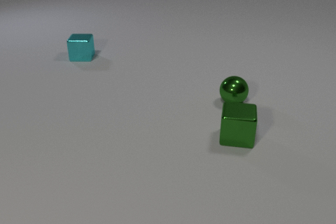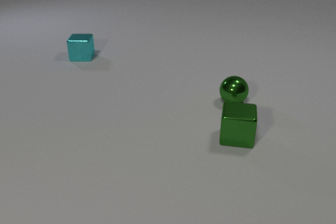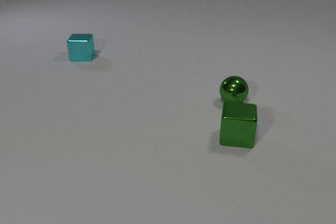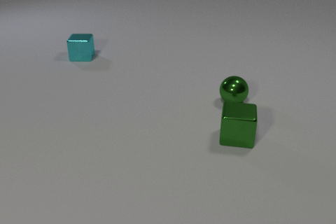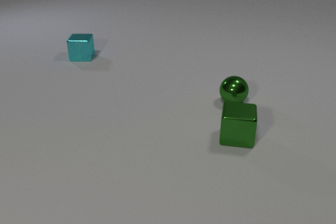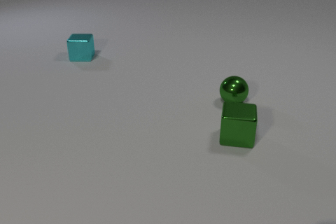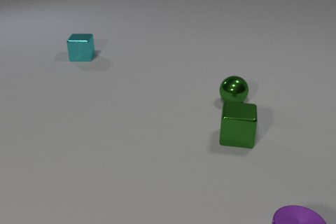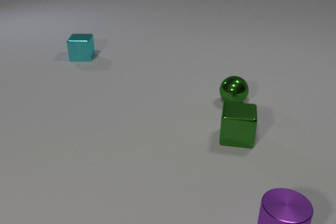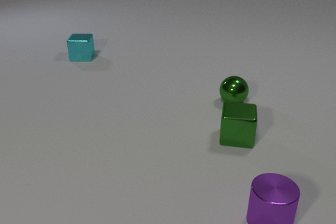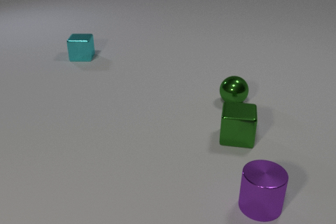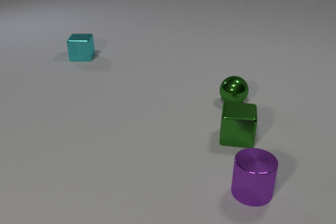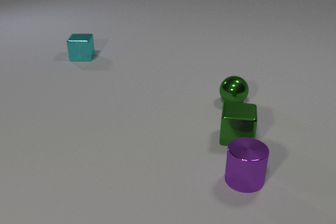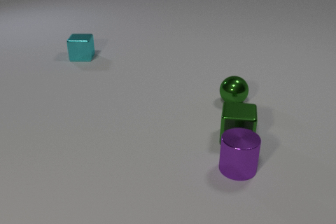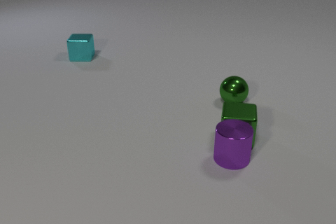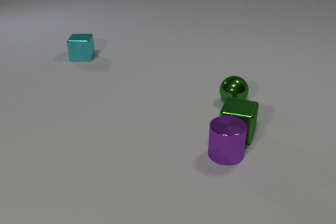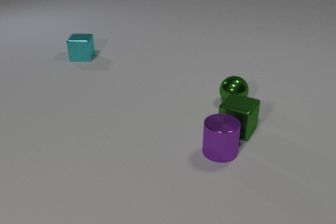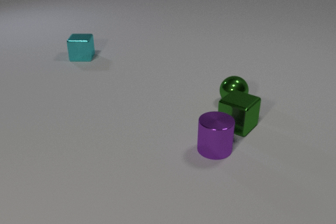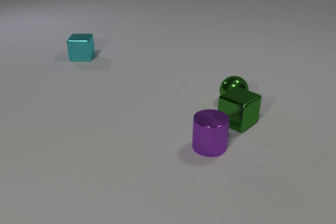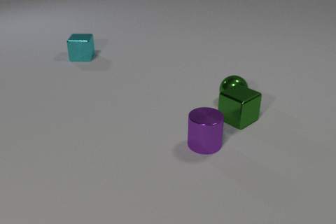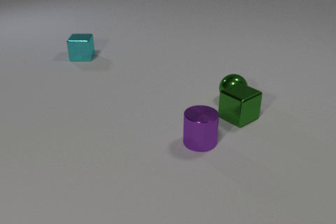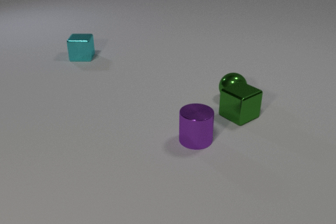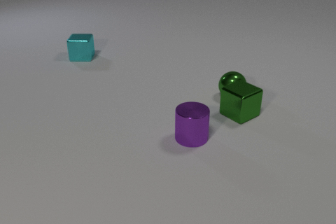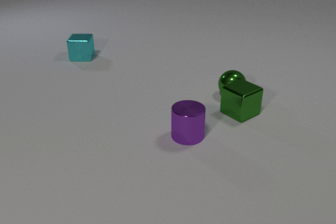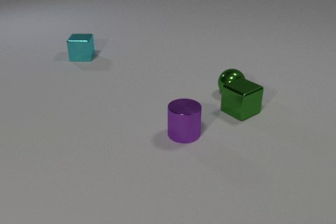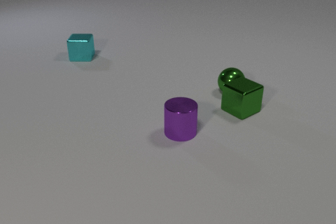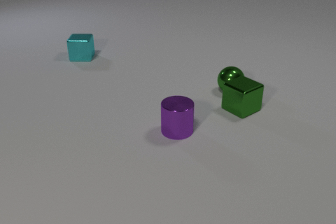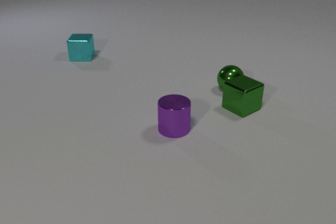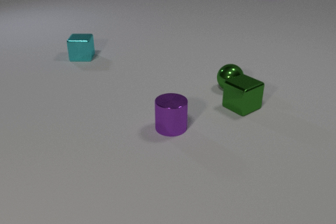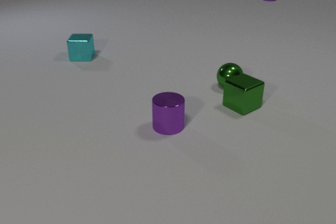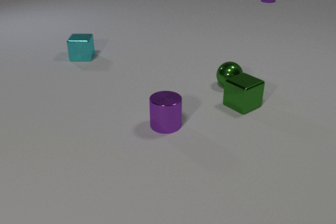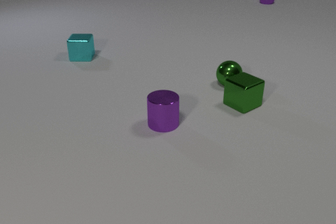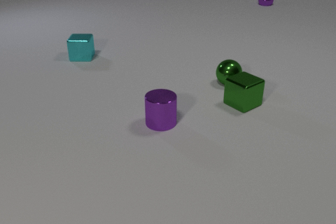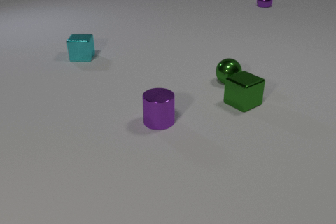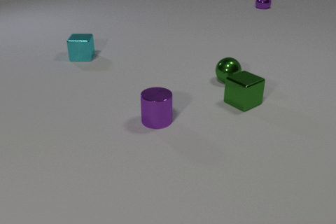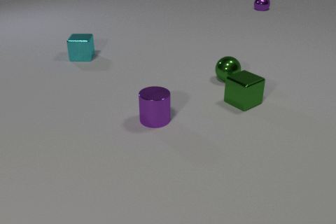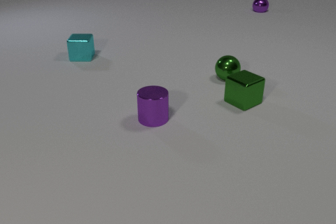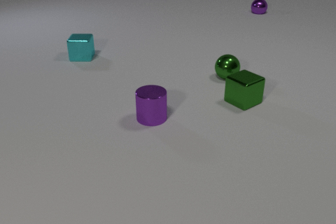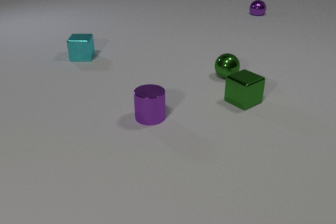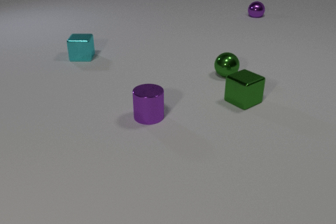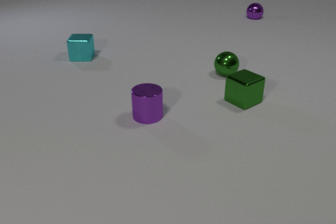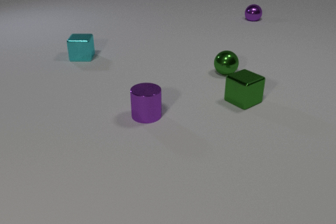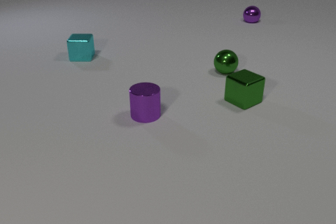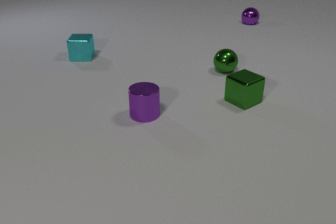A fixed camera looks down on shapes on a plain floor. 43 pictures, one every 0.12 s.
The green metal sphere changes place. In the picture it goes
away from the camera.
0.00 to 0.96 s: The purple metal cylinder comes in at the bottom edge, slides away from the camera and to the left.
0.96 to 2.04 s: The purple metal cylinder slides away from the camera and to the left. The green metal cube slides away from the camera, spins so that its near face slides to the left, clockwise seen from above. The purple metal cylinder and the green metal cube collide.
2.04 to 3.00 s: The purple metal cylinder slides to the left and away from the camera. The green metal cube slides away from the camera. The green metal sphere rolls away from the camera. The green metal cube and the green metal sphere collide.
3.00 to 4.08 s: The purple metal cylinder slides to the left and away from the camera. The green metal cube slides away from the camera. The green metal sphere rolls away from the camera. The purple metal sphere comes in at the top edge, rolls toward the camera.
4.08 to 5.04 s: The purple metal cylinder slides away from the camera and to the left. The green metal sphere rolls away from the camera. The purple metal sphere rolls toward the camera.
What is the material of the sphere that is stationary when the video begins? metal.
How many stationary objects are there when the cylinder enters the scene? 3.
What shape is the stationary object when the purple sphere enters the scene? cube.
